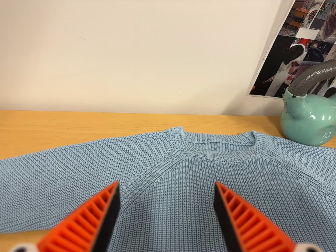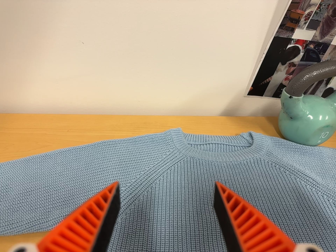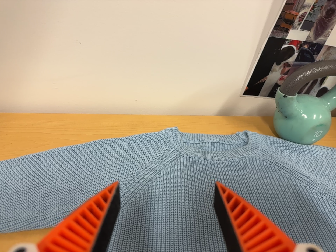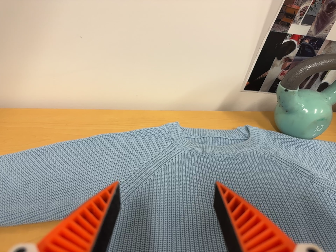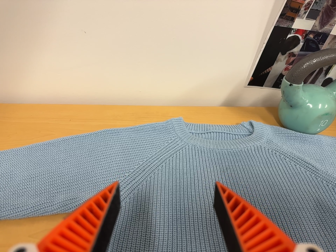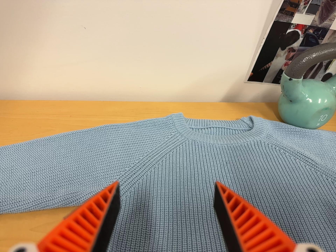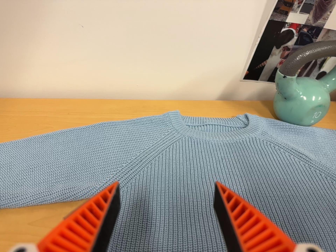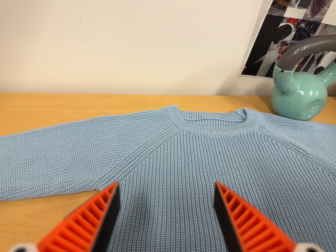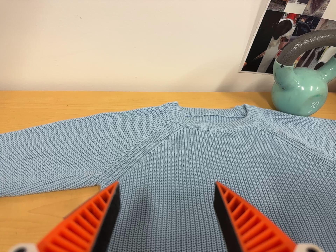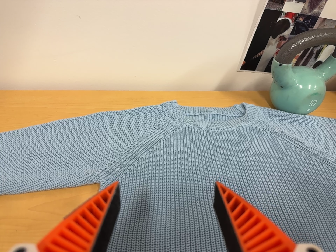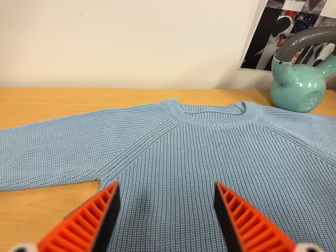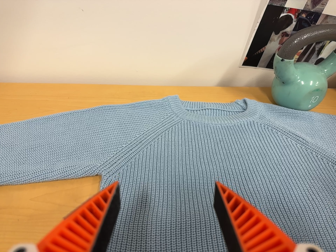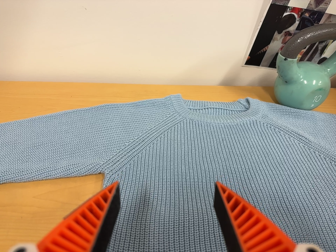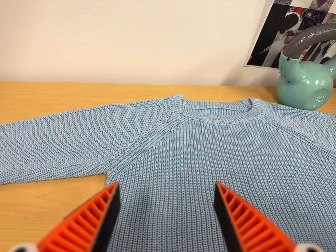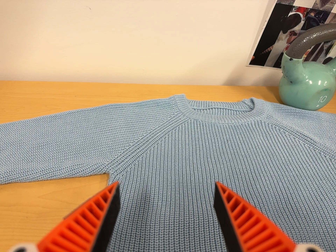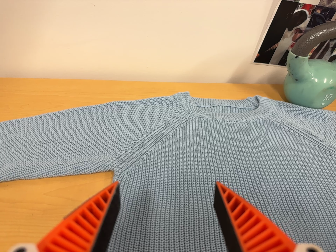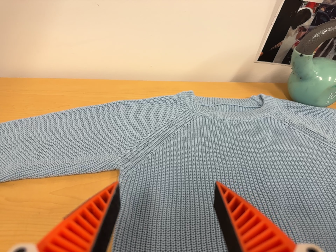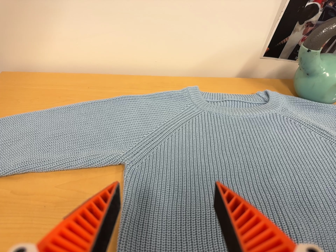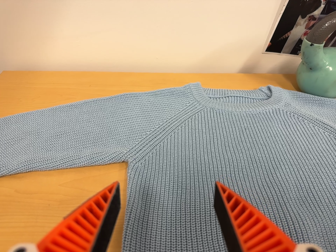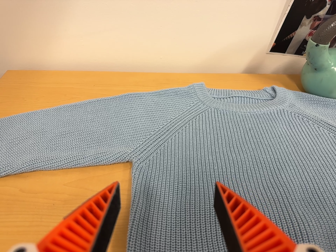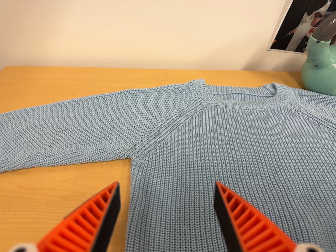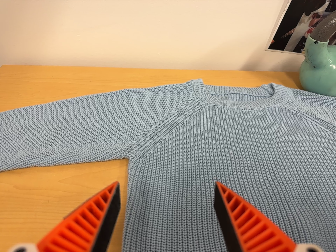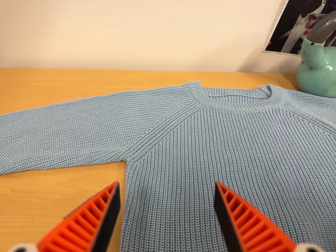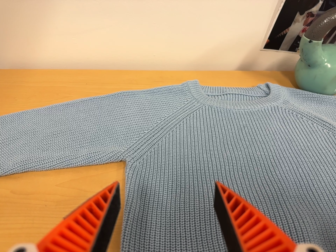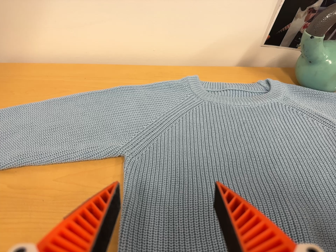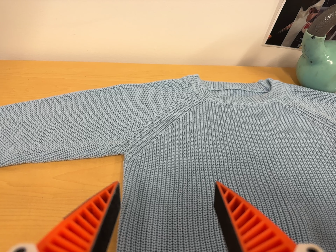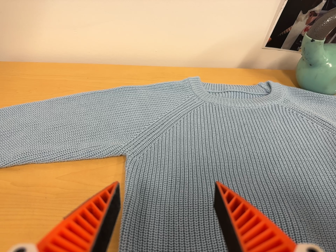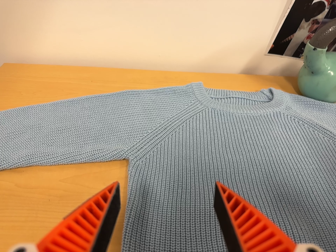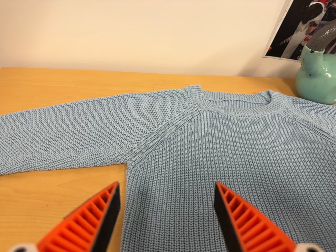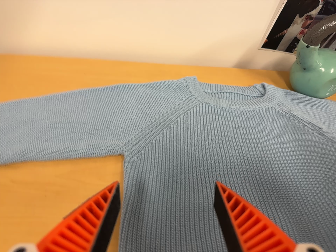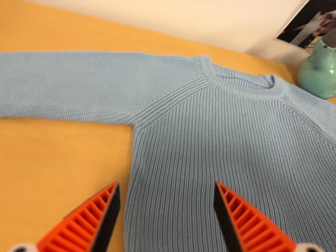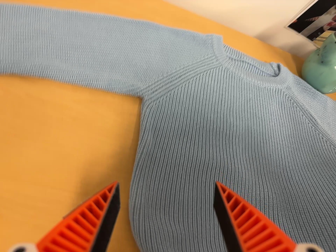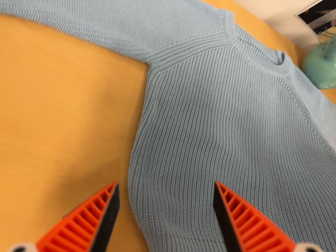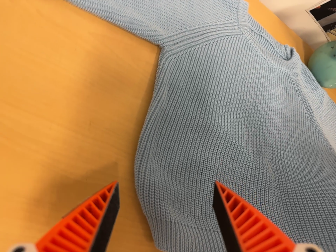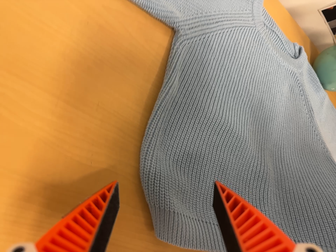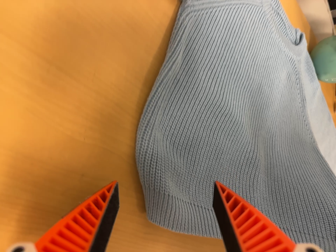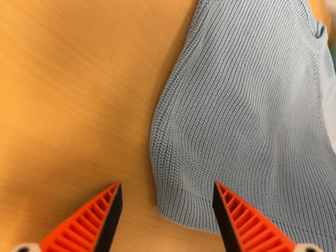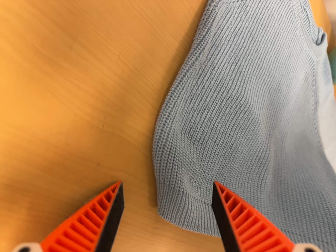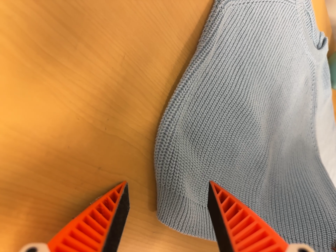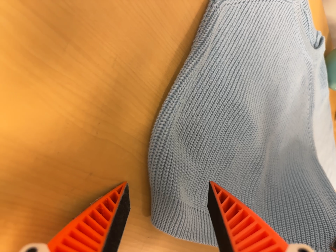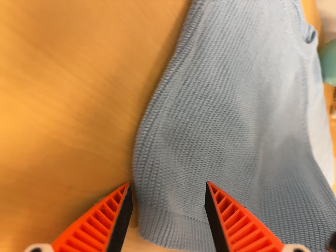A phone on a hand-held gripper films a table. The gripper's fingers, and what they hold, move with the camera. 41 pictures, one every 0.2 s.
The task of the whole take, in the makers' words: fold up.
0.0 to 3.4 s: The camera travels toward the bottom of its view, about 6 cm, so close, fixed things drift upward.
3.4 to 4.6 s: The camera keeps its place and its aim.
4.6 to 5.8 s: The camera shifts only a little, or ends up much as it began.
5.8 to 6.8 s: The camera pans to its right by about 15 degrees. It travels to its left, about 16 cm. Its aim tips toward the bottom of its view by about 25 degrees, and the scene shifts upward. It rolls about its line of sight by about 30 degrees, and the scene rotates clockwise.
6.8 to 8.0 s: The camera travels forward, about 7 cm, so what stands in front looms larger. Its aim tips toward the bottom of its view by about 10 degrees, and the scene shifts upward. It rolls about its line of sight by about 10 degrees, and the scene rotates clockwise.
The film runs forward here.
